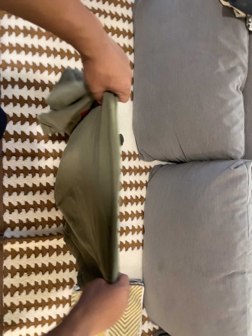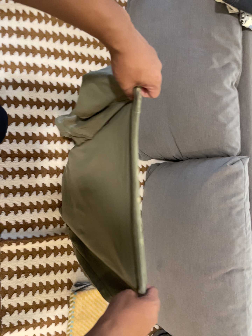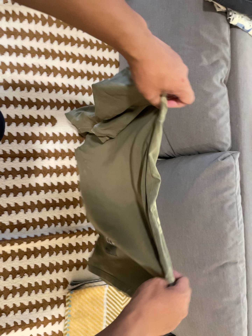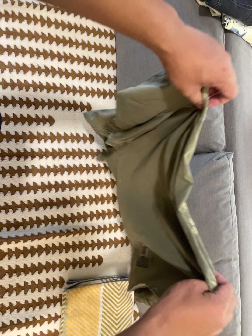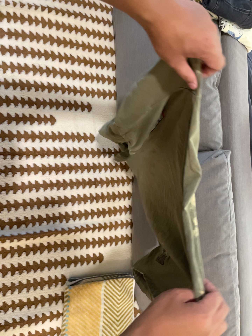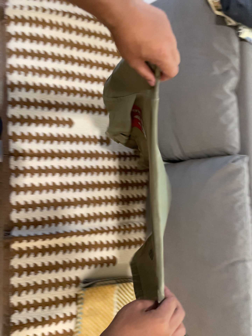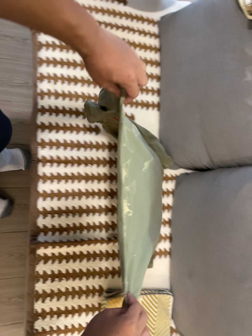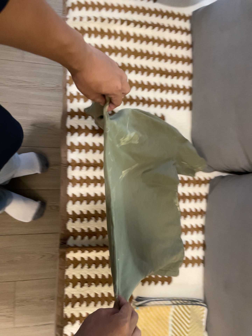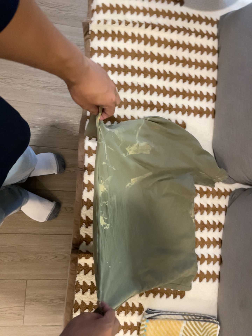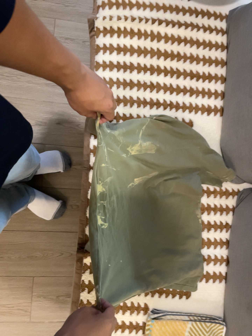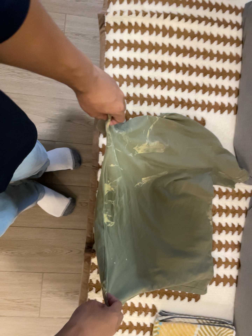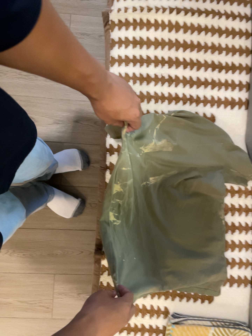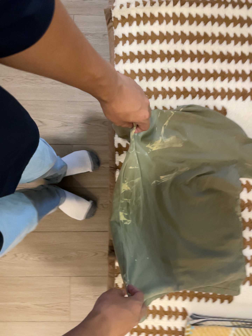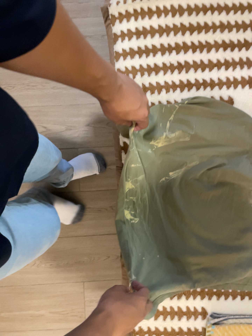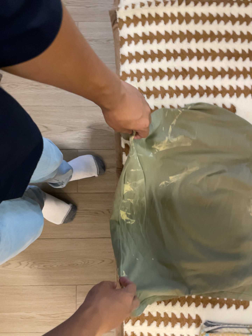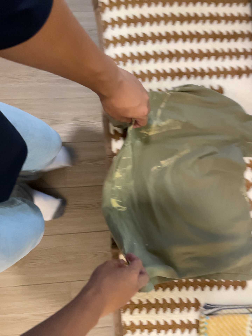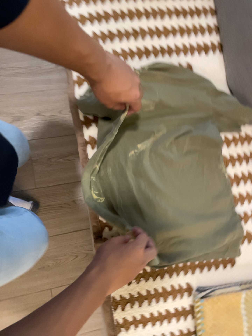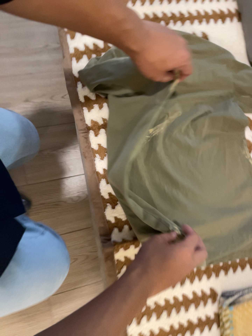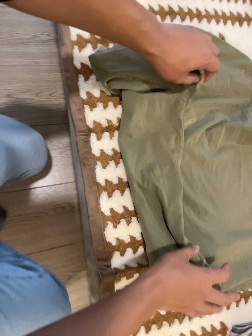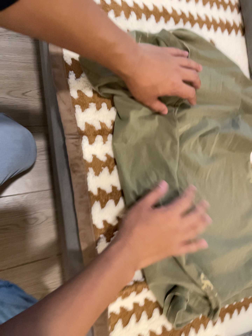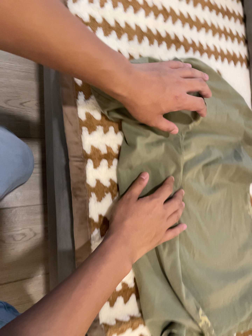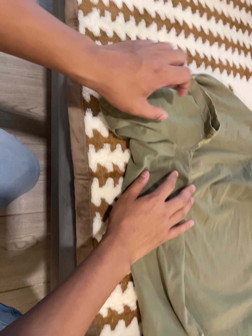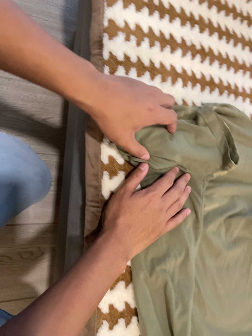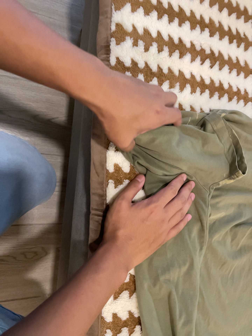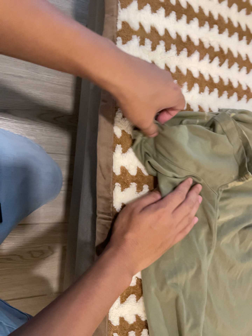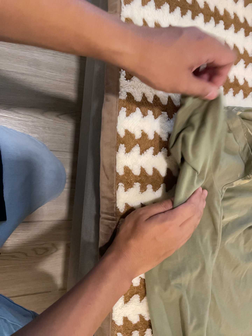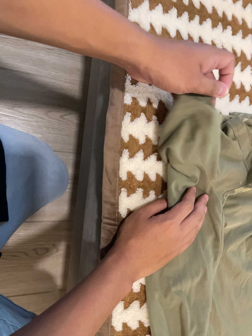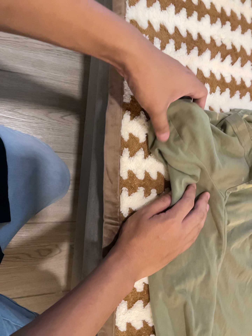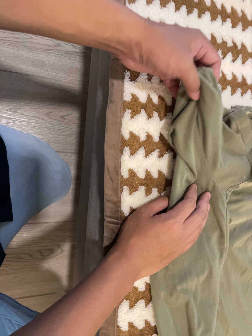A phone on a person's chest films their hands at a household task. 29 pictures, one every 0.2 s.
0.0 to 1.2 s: The camera travels to its left, about 8 cm, so close, fixed things drift to the right.
1.2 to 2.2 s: The scene slides to the right, as the camera pans about 15 degrees to its left. It travels forward and toward the top of its view, about 12 cm, so what stands in front looms larger.
2.2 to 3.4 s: The camera travels forward, toward the bottom of its view and to its left, about 26 cm, so what stands in front looms larger. It rolls about its line of sight by about 15 degrees, and the scene rotates counterclockwise.
3.4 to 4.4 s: The camera pans to its right by about 15 degrees. It travels to its left, forward and toward the top of its view, about 26 cm. It rolls about its line of sight by about 15 degrees, and the scene rotates clockwise.
4.4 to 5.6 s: The camera shifts only a little, or ends up much as it began.
The film runs forward here.
